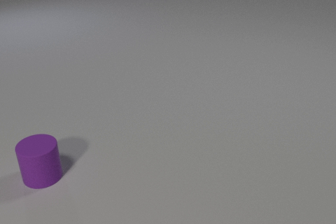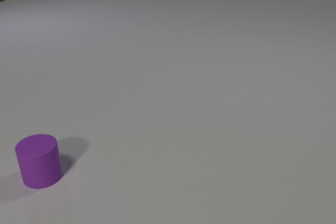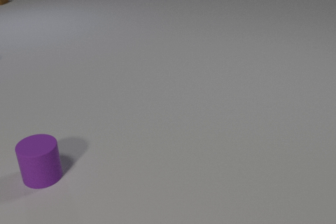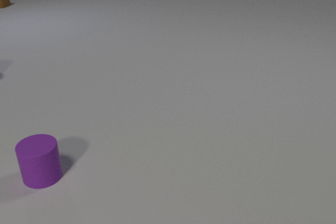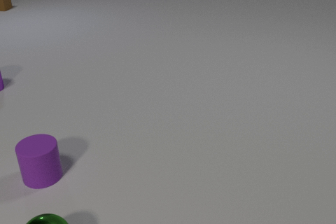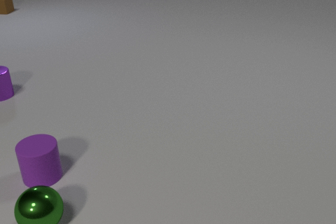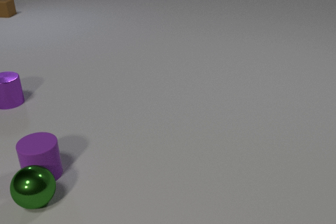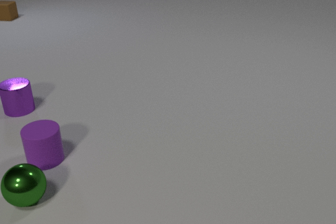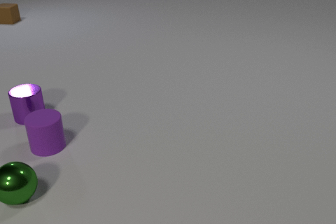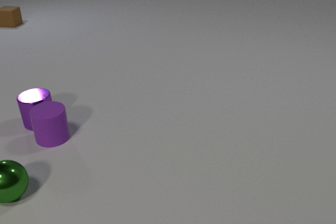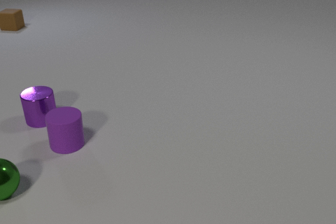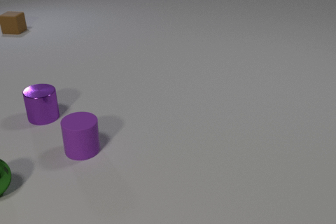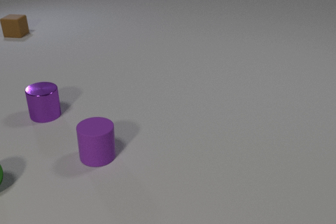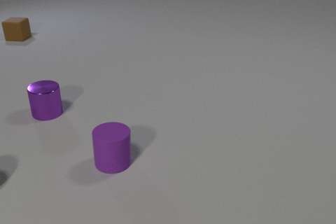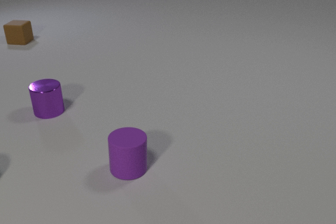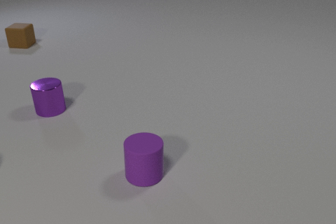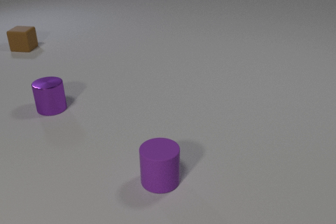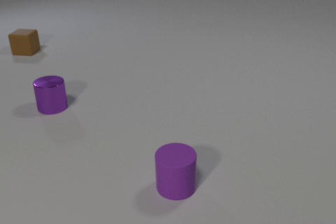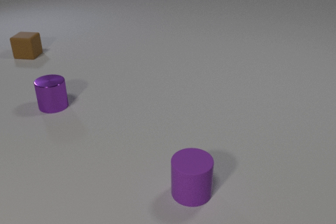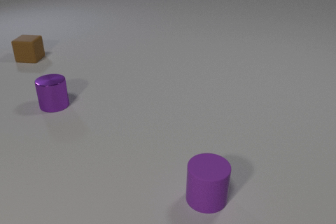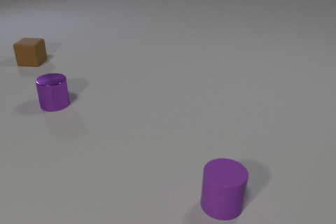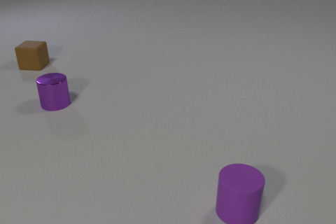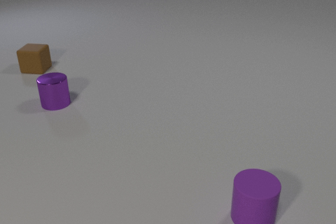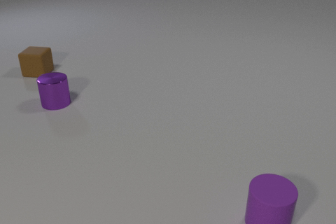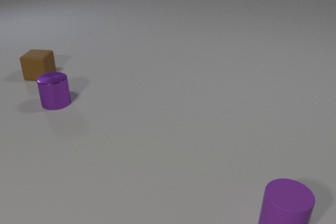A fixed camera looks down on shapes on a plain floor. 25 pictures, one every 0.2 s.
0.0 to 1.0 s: The green metal sphere comes in at the bottom edge, rolls away from the camera. The purple metal cylinder comes in at the left edge, slides toward the camera and to the right. The brown rubber cube comes in at the top edge, slides toward the camera.
1.0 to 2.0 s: The green metal sphere rolls away from the camera and to the left. The purple rubber cylinder slides away from the camera and to the right. The purple metal cylinder slides toward the camera and to the right. The brown rubber cube slides toward the camera. The green metal sphere and the purple rubber cylinder collide. The purple rubber cylinder and the purple metal cylinder collide.
2.0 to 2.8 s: The green metal sphere rolls to the left and away from the camera, leaves at the left edge. The purple rubber cylinder slides to the right and toward the camera. The purple metal cylinder slides away from the camera and to the right. The brown rubber cube slides toward the camera.
2.8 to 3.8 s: The purple rubber cylinder slides to the right and toward the camera. The purple metal cylinder slides away from the camera. The brown rubber cube slides toward the camera.
3.8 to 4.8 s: The purple rubber cylinder slides to the right. The brown rubber cube slides toward the camera.
How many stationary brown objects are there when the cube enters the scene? 0.
Are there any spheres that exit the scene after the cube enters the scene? yes.
How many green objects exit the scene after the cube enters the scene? 1.
